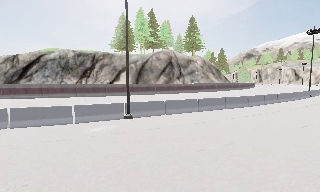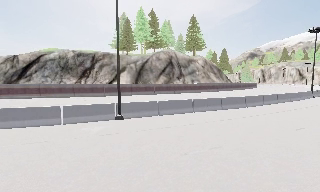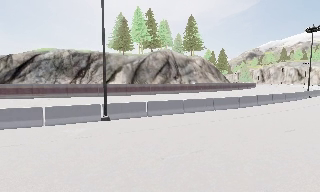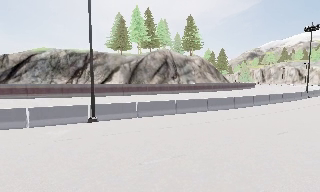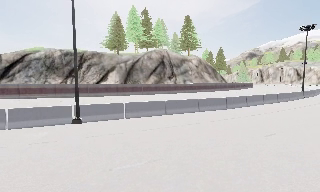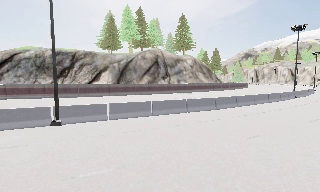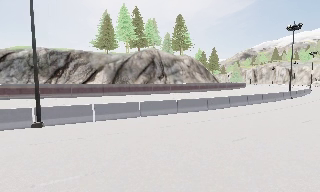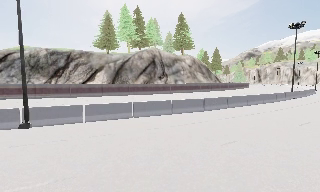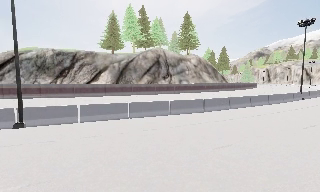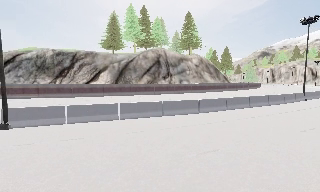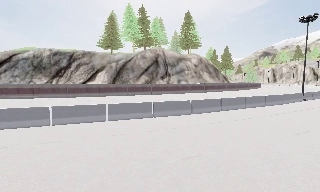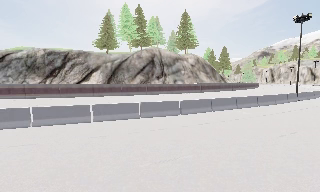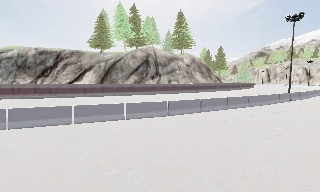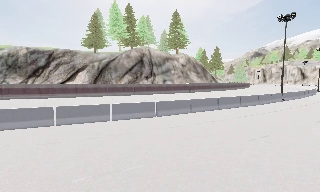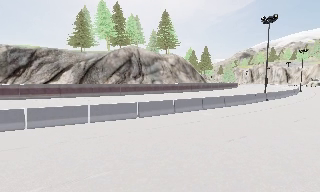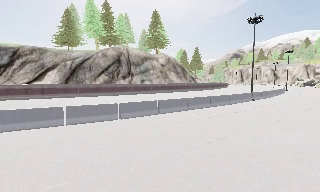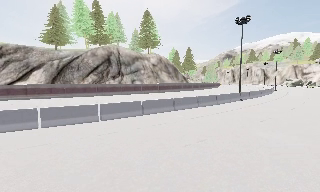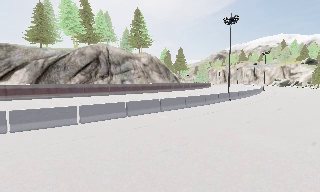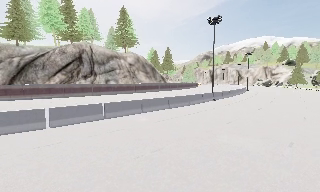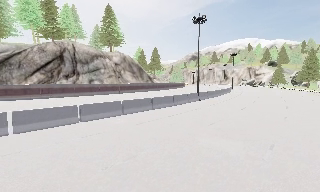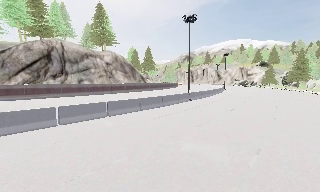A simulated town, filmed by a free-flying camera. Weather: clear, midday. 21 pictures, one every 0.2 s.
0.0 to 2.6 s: The camera travels to its right and forward, about 12 m, so close, fixed things drift to the left.
2.6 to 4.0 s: The scene slides to the left, as the camera pans about 20 degrees to its right. It travels to its right and forward, about 6 m, so close, fixed things drift to the left.
The film runs forward here.
